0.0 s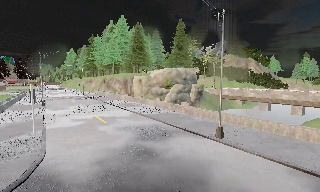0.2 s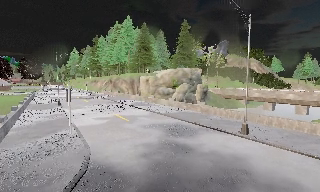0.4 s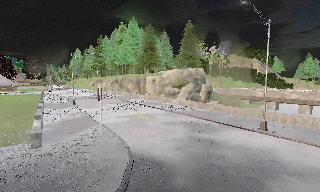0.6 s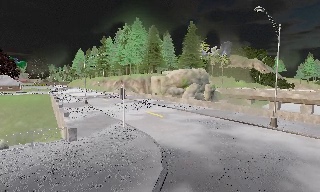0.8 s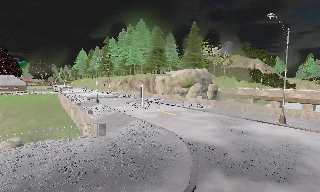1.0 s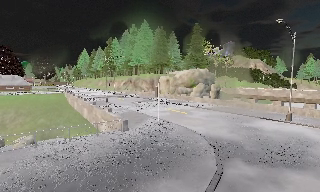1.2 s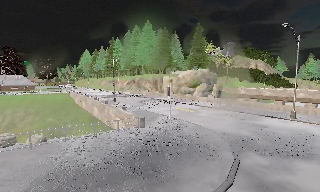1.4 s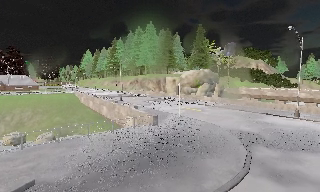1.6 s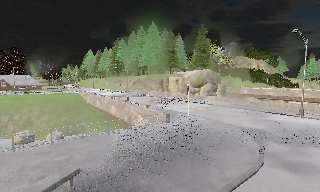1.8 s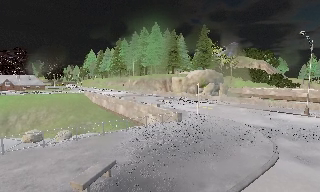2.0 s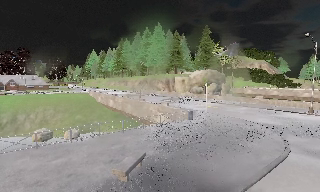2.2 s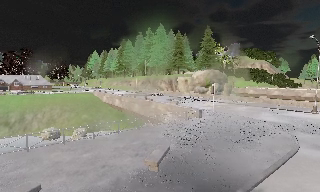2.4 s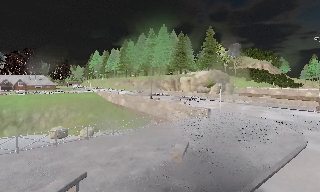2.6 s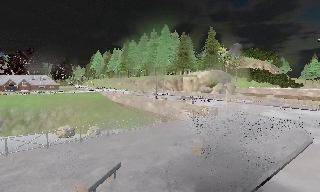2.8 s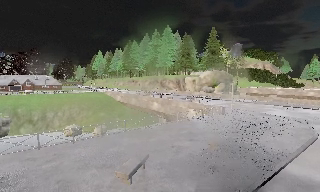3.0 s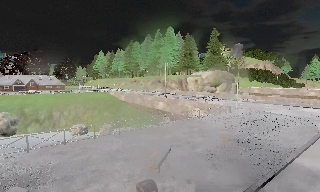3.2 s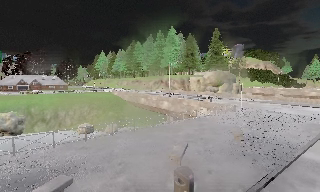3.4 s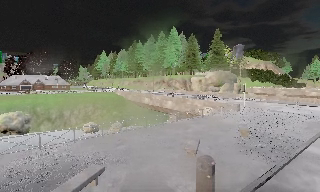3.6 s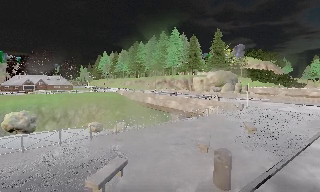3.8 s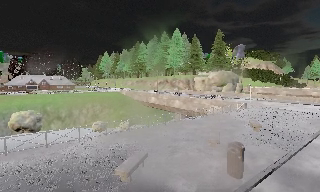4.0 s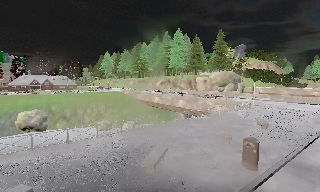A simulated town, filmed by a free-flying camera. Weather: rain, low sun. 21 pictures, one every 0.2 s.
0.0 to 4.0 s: The camera travels to its left and backward, about 25 m, so close, fixed things drift to the right. It loses speed.
The film runs forward here.
